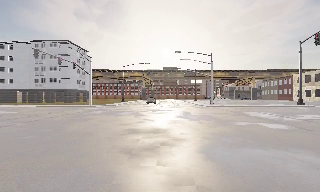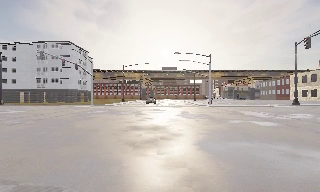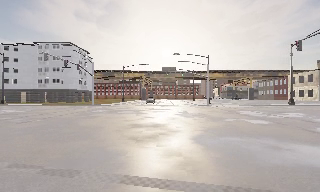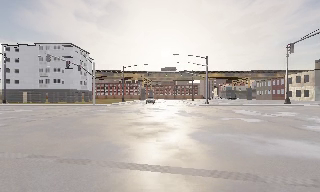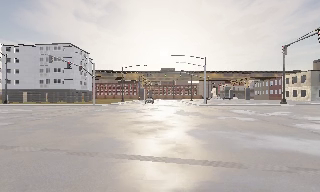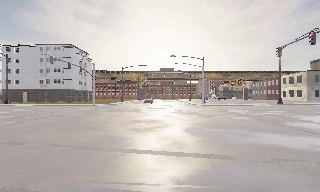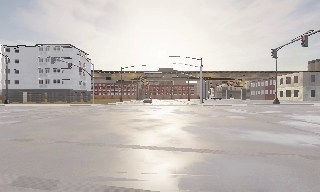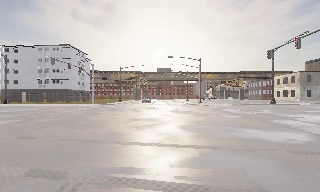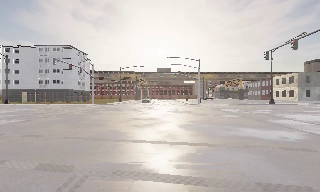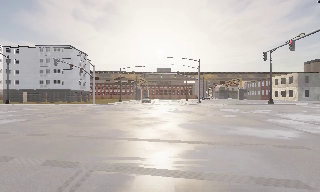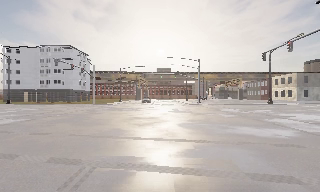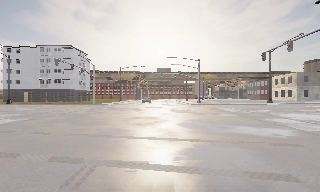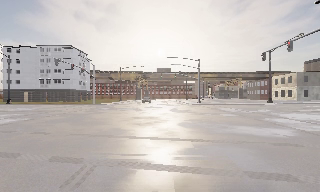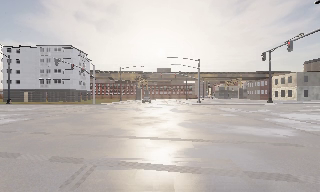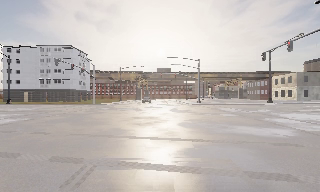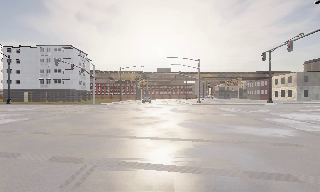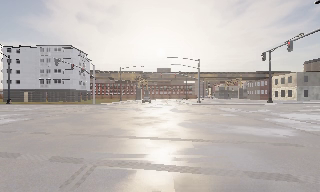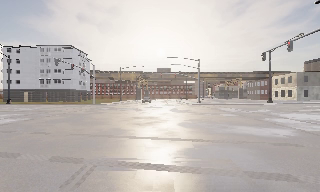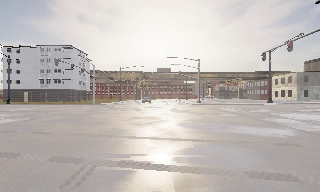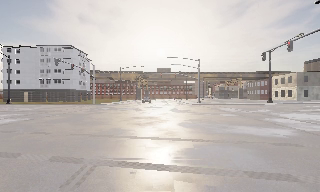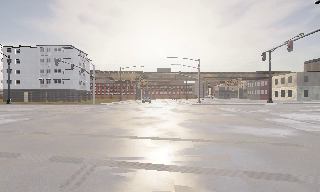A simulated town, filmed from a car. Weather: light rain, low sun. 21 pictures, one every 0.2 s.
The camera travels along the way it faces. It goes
backward.
0.0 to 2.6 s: The camera travels backward, about 5 m, so what stands in front gets smaller. It loses speed.
2.6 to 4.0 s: The camera keeps its place and its aim.
The film runs backward here.
